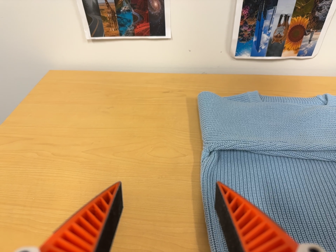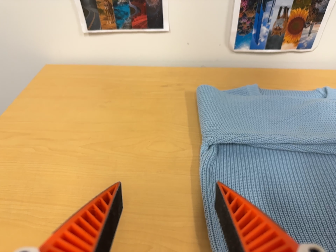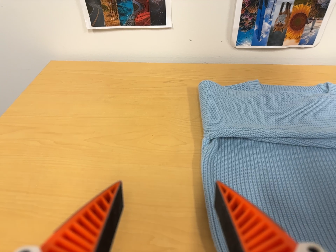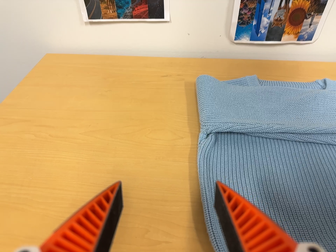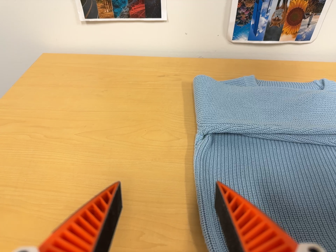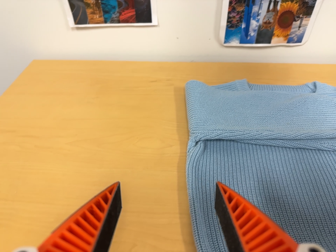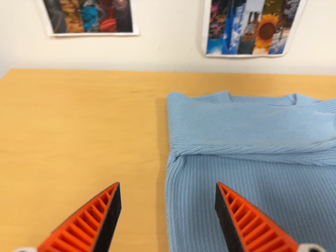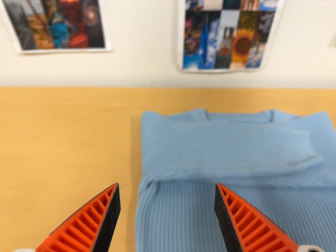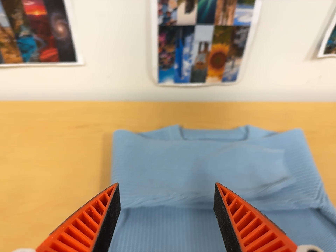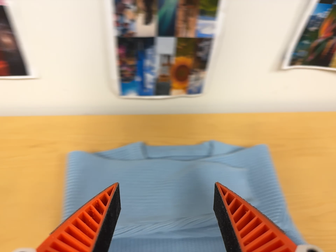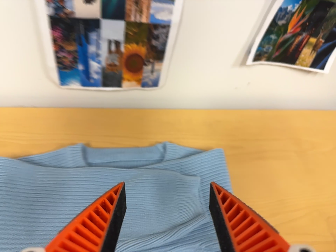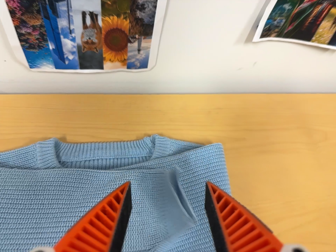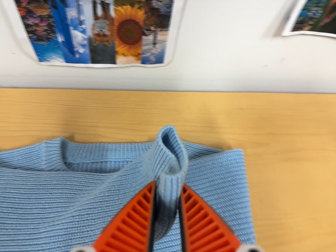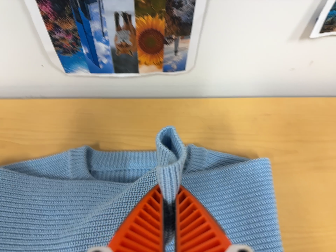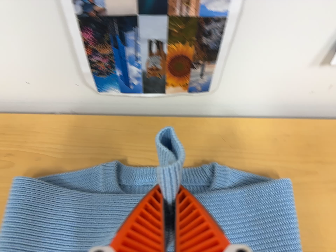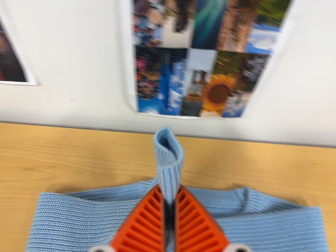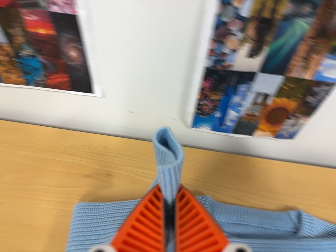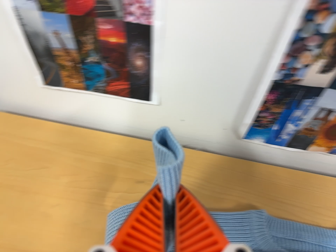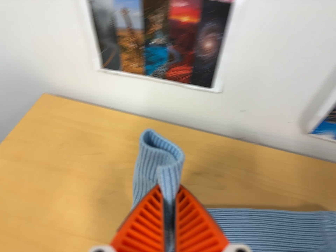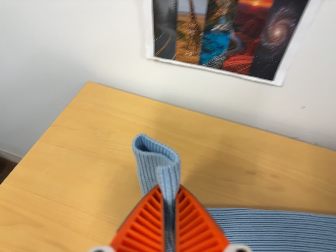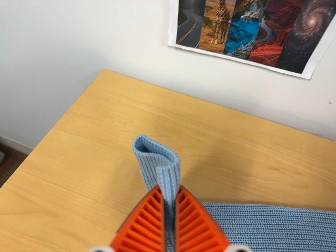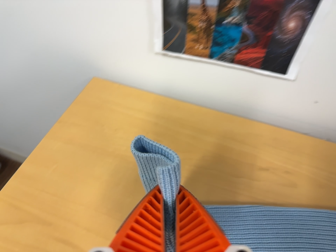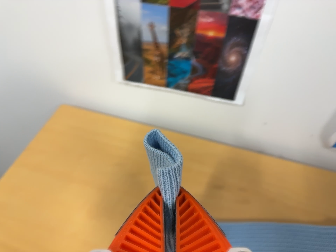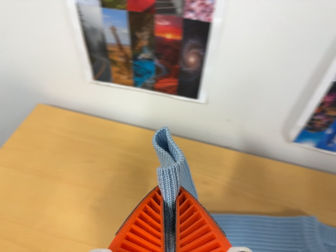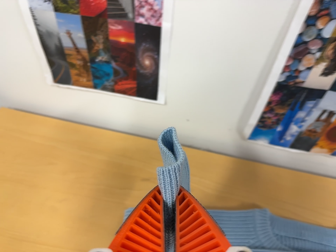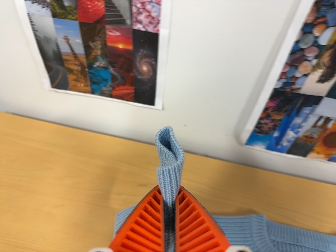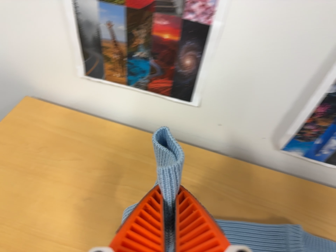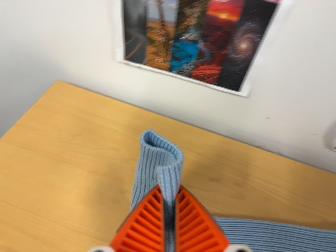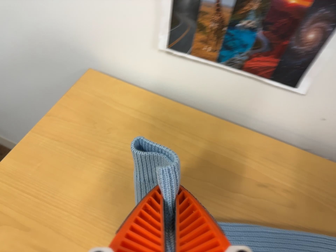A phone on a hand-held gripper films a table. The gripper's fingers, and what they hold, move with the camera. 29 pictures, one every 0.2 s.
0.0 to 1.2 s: The camera shifts only a little, or ends up much as it began.
1.2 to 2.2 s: The scene slides to the left, as the camera pans about 15 degrees to its right. It travels forward, toward the top of its view and to its right, about 30 cm, so what stands in front looms larger. Its aim tips toward the bottom of its view by about 10 degrees.
2.2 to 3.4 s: The camera swings to its left by about 20 degrees, and the scene slides to the right. It travels to its left, about 24 cm, so close, fixed things drift to the right. It rolls about its line of sight by about 15 degrees, and the scene rotates clockwise.
3.4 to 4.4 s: The camera travels to its left, about 10 cm, so close, fixed things drift to the right.
4.4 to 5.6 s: The camera travels forward and to its left, about 9 cm, so what stands in front looms larger.
The film runs backward here.
